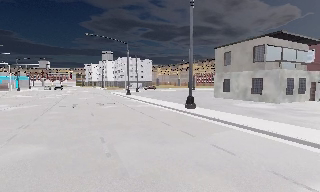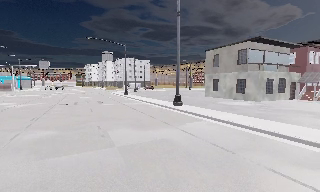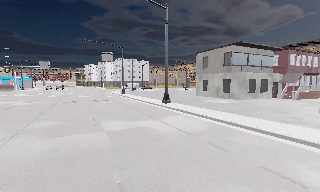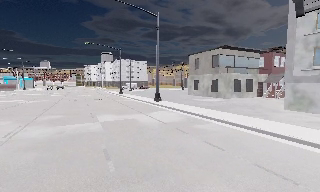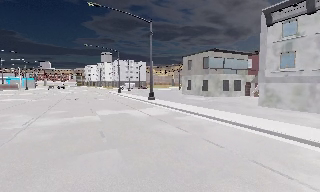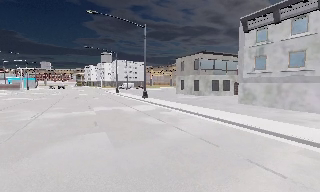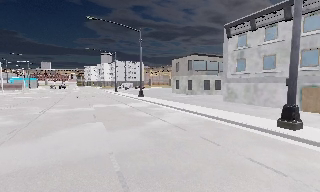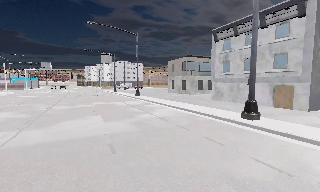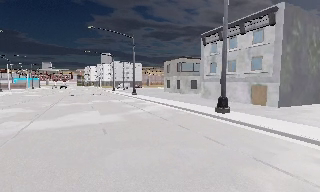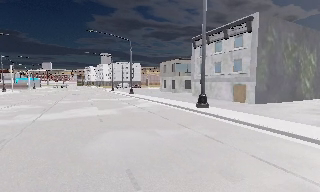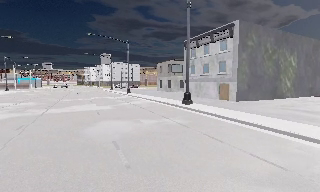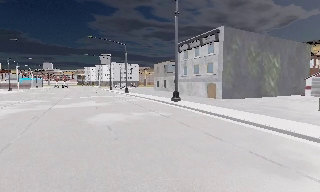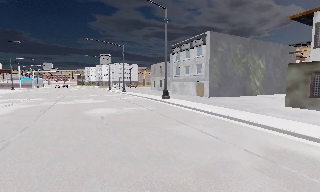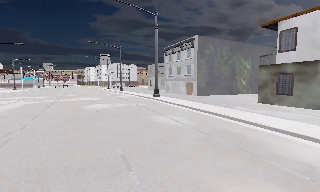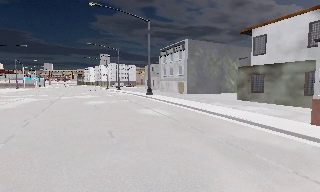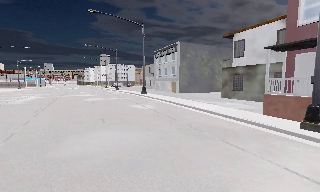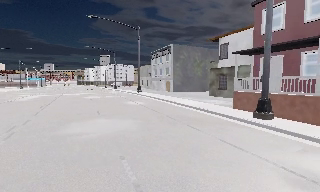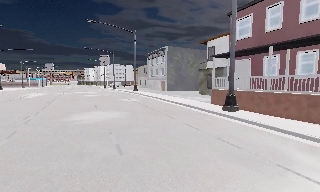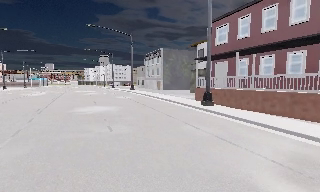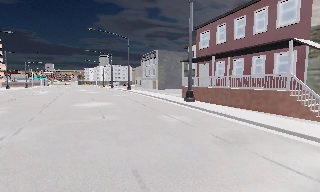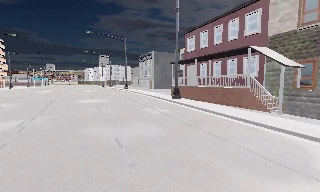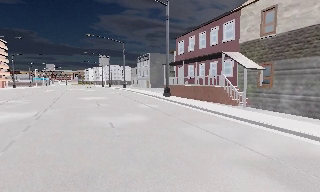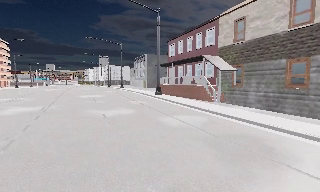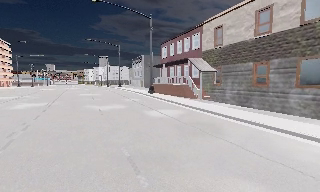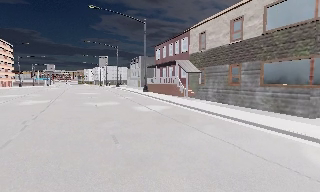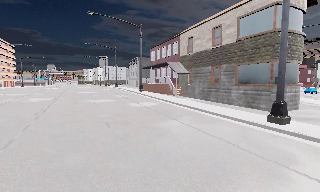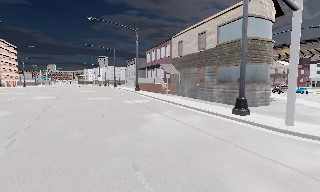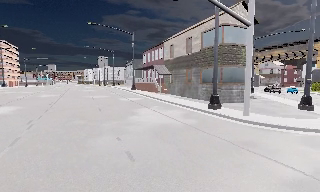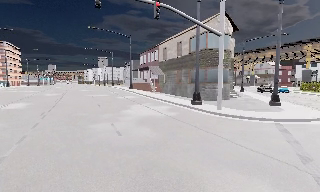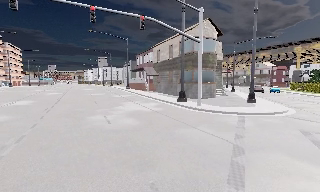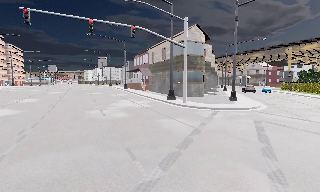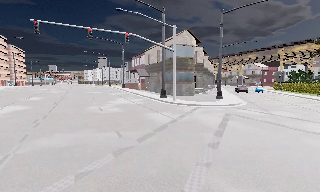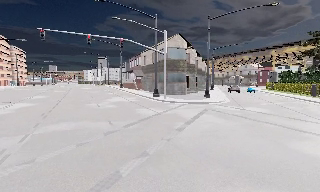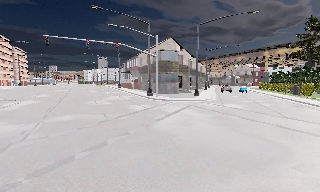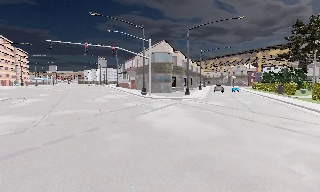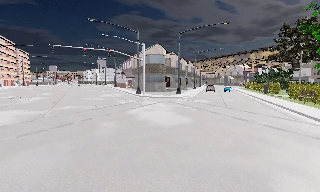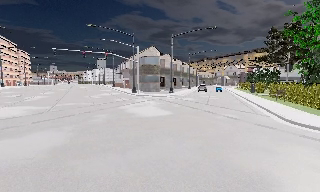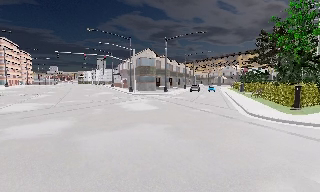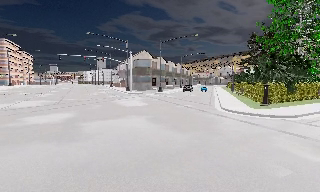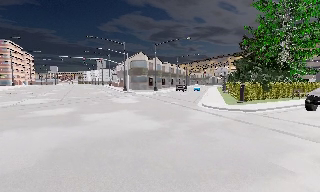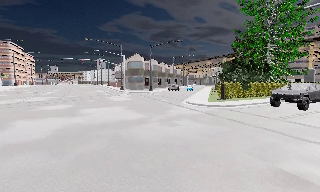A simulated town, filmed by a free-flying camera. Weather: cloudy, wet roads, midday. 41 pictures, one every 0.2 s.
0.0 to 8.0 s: The camera travels backward and to its right, about 85 m, so what stands in front gets smaller.
The film runs backward here.
